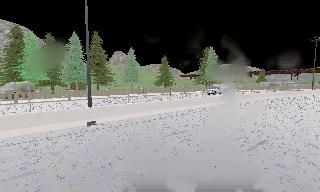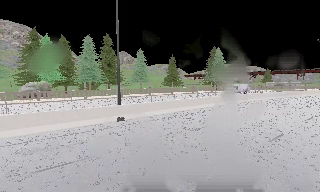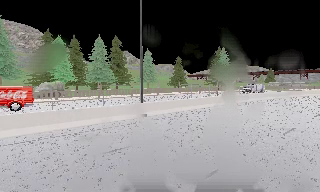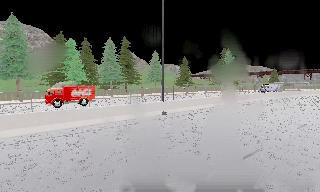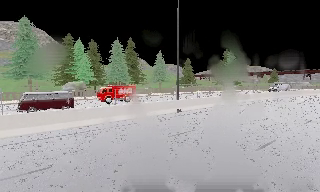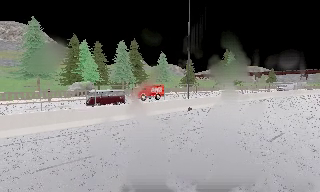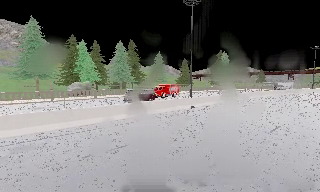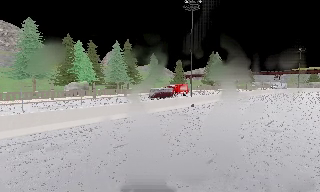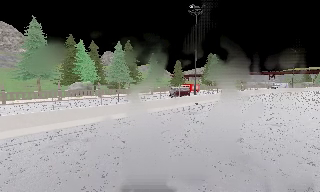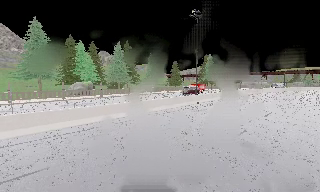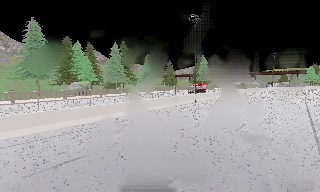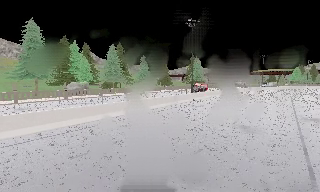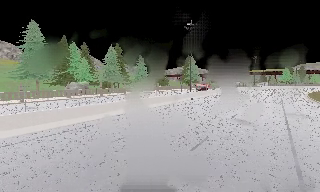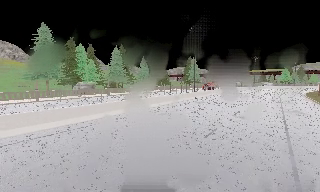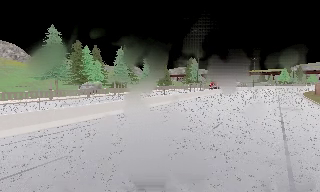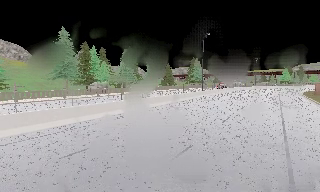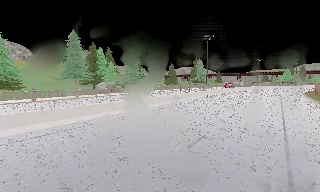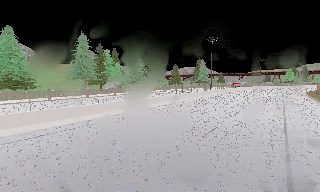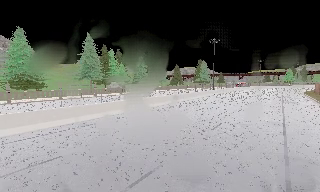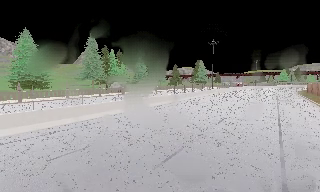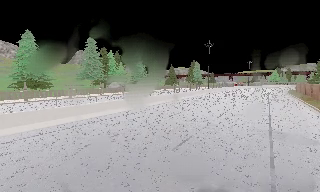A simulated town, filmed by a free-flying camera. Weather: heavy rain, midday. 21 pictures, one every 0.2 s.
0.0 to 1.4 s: The camera travels to its left and backward, about 13 m, so close, fixed things drift to the right.
1.4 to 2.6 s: The camera pans to its right, which is clockwise from overhead, by about 10 degrees. It travels backward and to its left, about 10 m, so what stands in front gets smaller.
2.6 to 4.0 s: The camera travels backward and to its left, about 12 m, so what stands in front gets smaller.
The film runs backward here.
